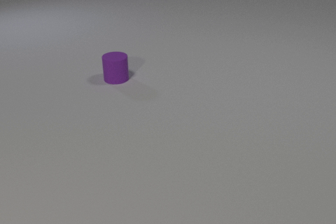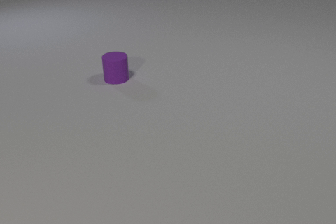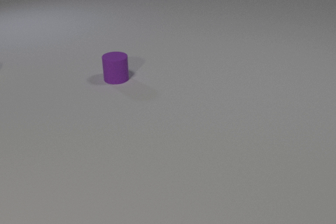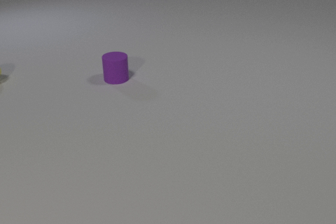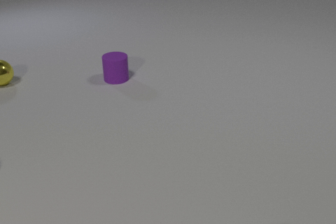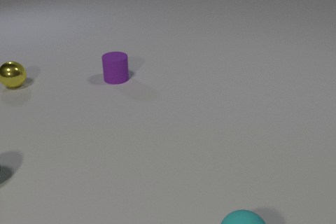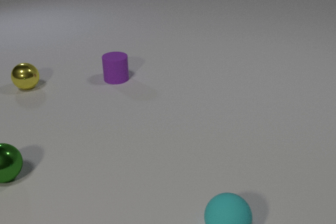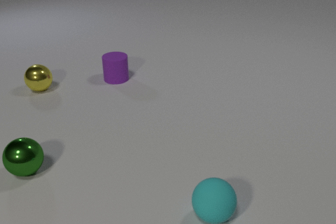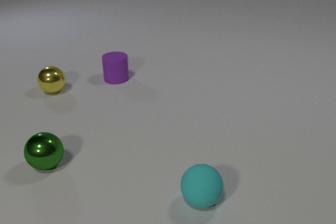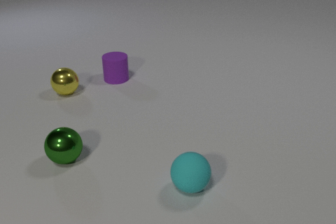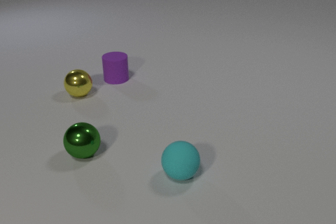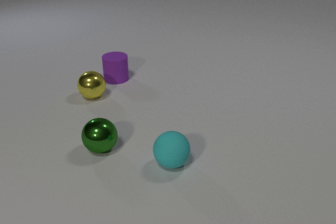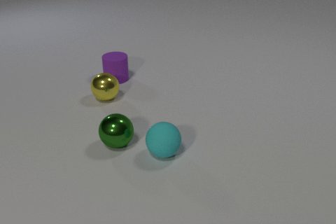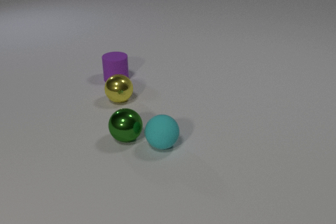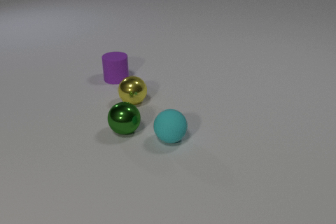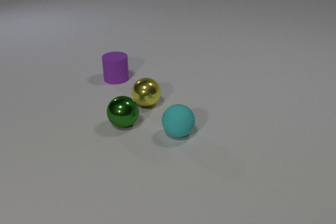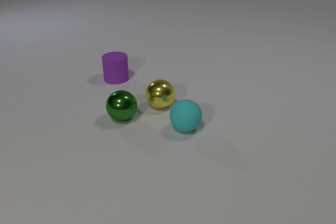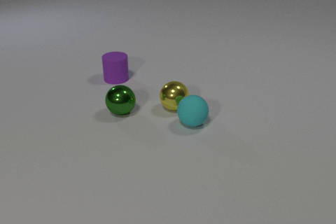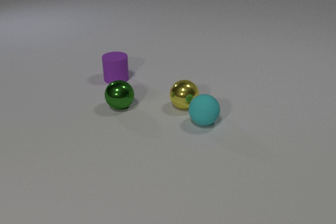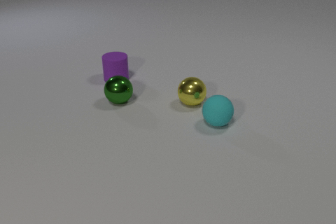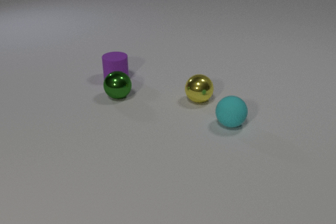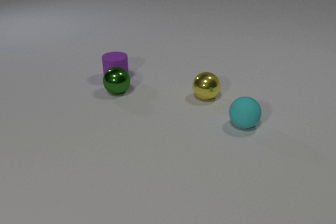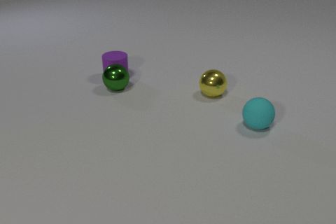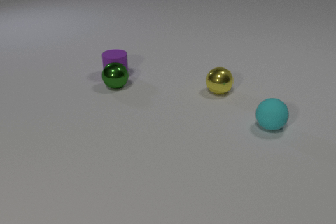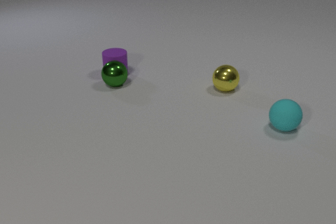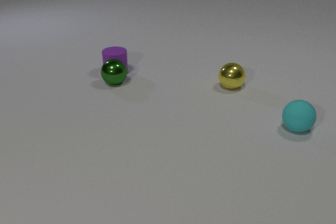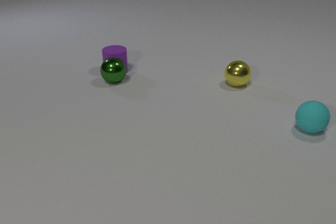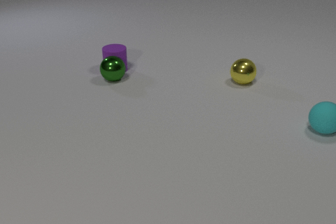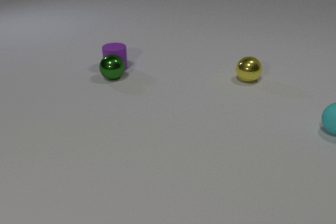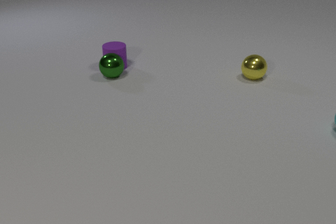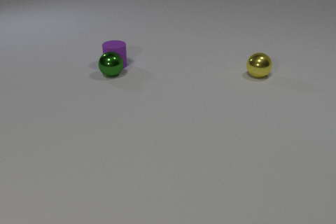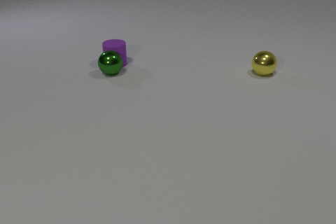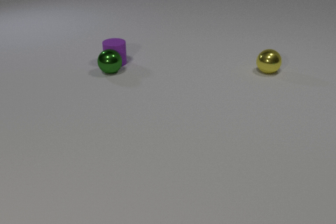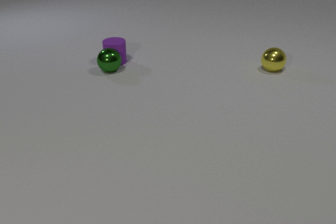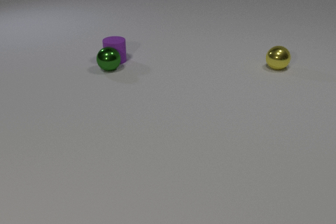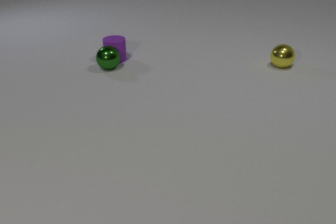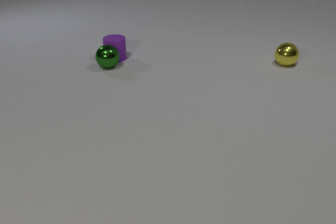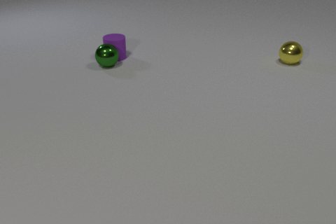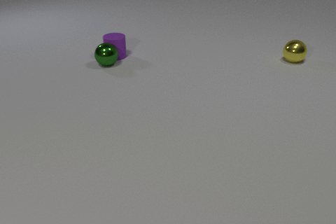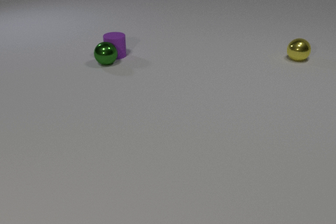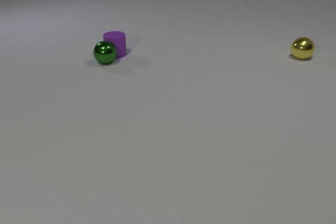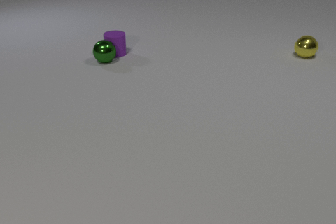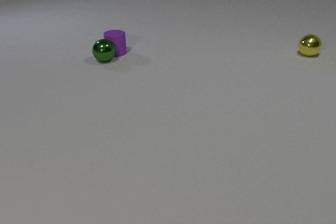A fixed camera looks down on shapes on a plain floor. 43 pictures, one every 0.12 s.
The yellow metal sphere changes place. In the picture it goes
to the right.
The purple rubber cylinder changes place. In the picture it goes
away from the camera.
0.00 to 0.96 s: The green metal sphere comes in at the left edge, rolls to the right. The cyan rubber sphere comes in at the bottom edge, rolls away from the camera and to the left. The yellow metal sphere comes in at the left edge, rolls to the right and toward the camera.
0.96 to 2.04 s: The green metal sphere rolls away from the camera and to the right. The cyan rubber sphere rolls away from the camera. The yellow metal sphere rolls to the right and toward the camera. The green metal sphere and the cyan rubber sphere collide.
2.04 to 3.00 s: The green metal sphere rolls away from the camera. The cyan rubber sphere rolls to the right. The purple rubber cylinder slides away from the camera. The yellow metal sphere rolls to the right and away from the camera. The cyan rubber sphere and the yellow metal sphere collide. The green metal sphere and the purple rubber cylinder collide.
3.00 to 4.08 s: The green metal sphere rolls away from the camera. The cyan rubber sphere rolls to the right, leaves at the right edge. The purple rubber cylinder slides away from the camera. The yellow metal sphere rolls away from the camera and to the right.
4.08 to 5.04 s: The green metal sphere rolls away from the camera. The purple rubber cylinder slides away from the camera. The yellow metal sphere rolls away from the camera and to the right.
What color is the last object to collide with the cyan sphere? yellow.
What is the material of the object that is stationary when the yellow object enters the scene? rubber.
Are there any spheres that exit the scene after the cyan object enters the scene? yes.
